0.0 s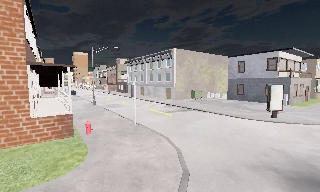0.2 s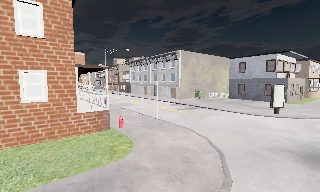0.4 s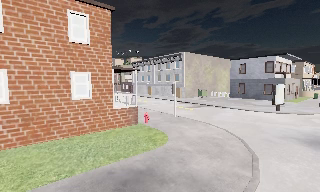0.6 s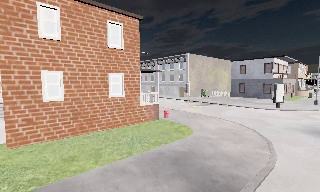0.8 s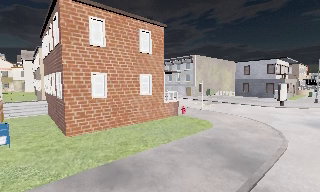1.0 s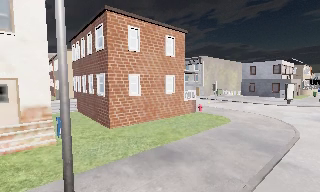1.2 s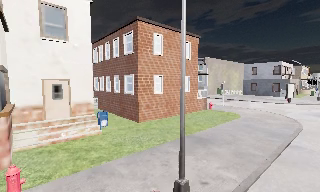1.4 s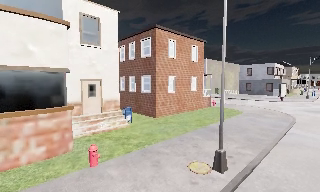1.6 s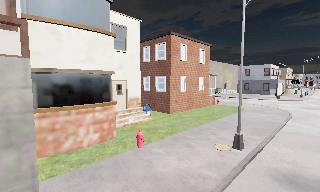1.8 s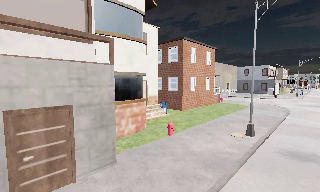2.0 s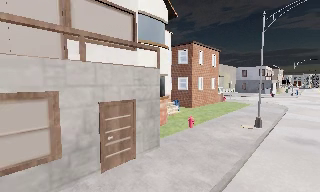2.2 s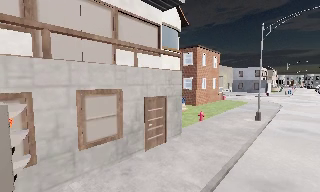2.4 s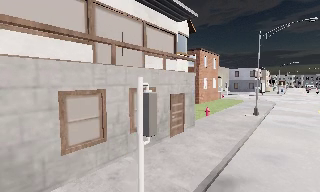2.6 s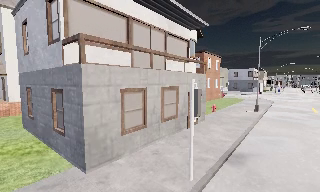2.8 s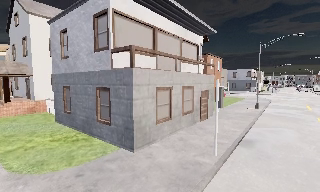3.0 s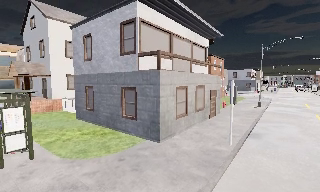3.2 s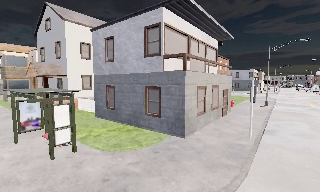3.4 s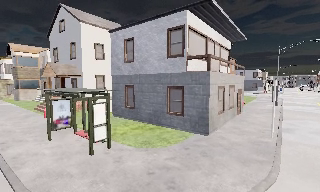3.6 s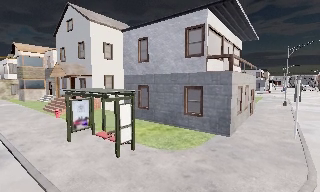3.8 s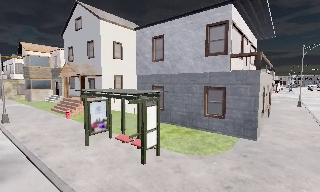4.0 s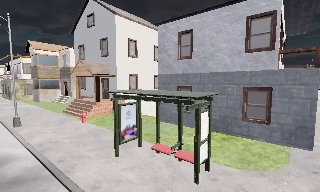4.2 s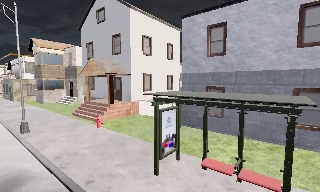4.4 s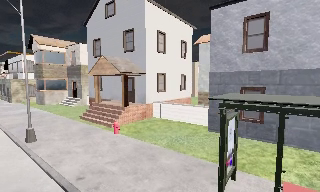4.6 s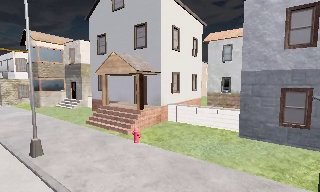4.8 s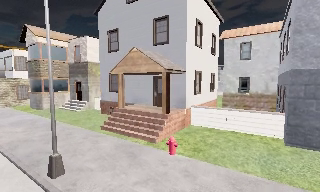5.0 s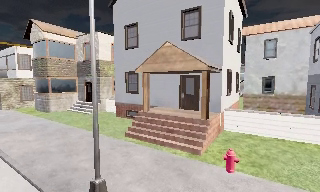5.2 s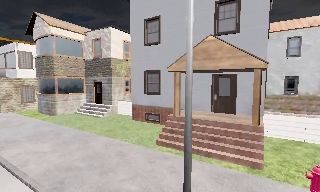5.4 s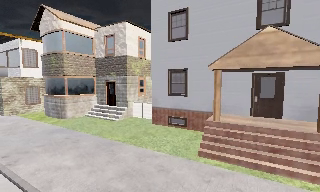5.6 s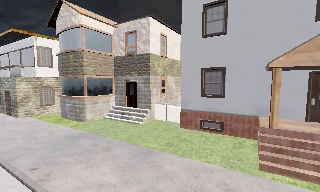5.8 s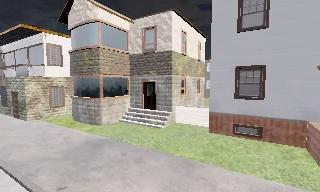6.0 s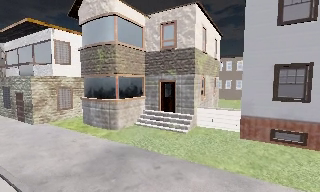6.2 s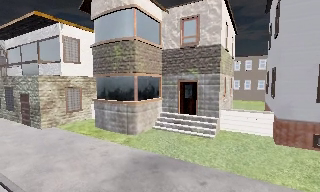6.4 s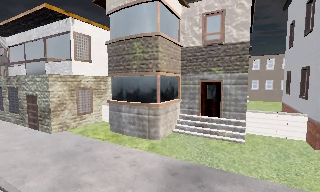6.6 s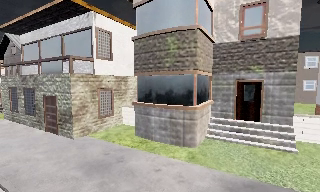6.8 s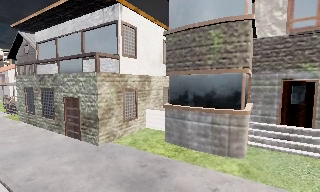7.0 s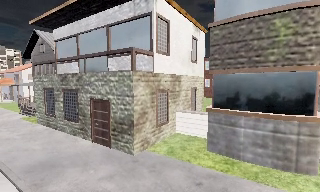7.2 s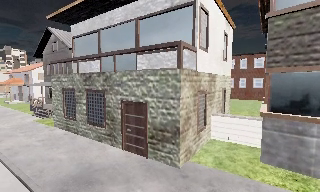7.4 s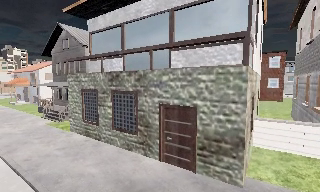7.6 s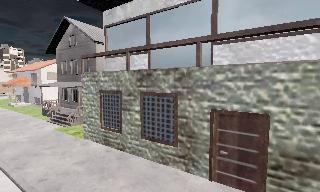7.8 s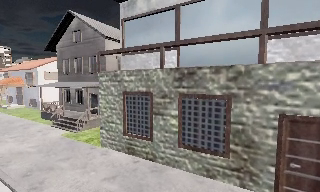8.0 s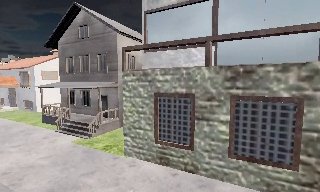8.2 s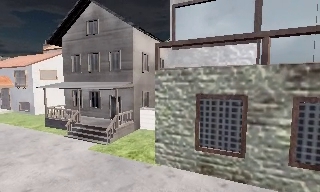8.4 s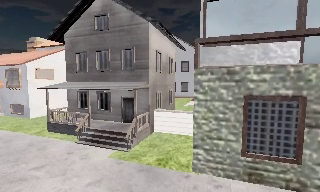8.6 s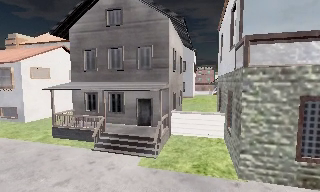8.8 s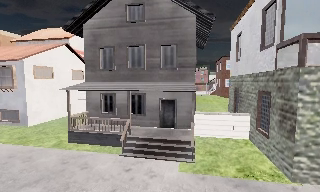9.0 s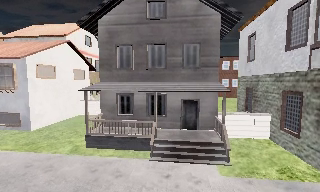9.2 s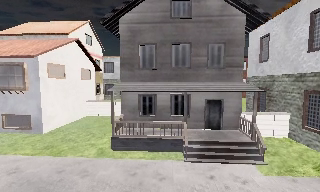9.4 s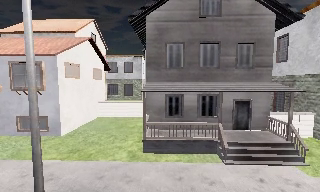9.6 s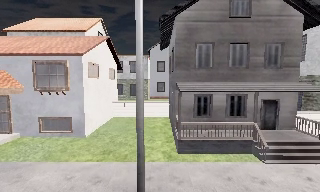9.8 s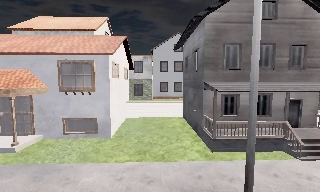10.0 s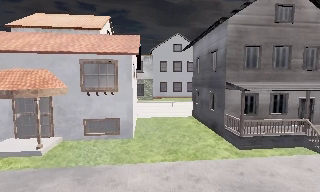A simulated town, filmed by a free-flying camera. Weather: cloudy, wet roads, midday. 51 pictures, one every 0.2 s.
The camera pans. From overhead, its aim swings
clockwise.
0.0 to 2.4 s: The camera pans to its right, which is clockwise from overhead, by about 15 degrees. It travels to its left and backward, about 30 m, so close, fixed things drift to the right.
2.4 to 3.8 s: The camera travels to its left and backward, about 10 m, so close, fixed things drift to the right. It loses speed.
3.8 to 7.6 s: The camera travels to its left and forward, about 40 m, so close, fixed things drift to the right.
7.6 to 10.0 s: The camera pans to its right, which is clockwise from overhead, by about 40 degrees. It travels to its left, about 20 m, so close, fixed things drift to the right.
The film runs forward here.
